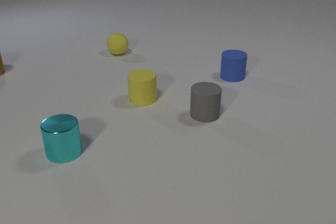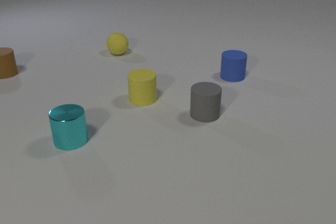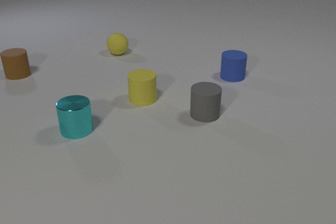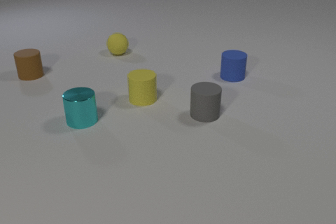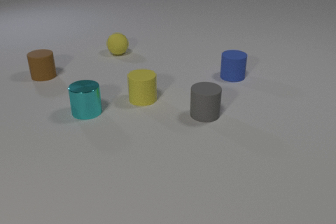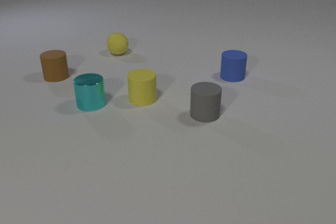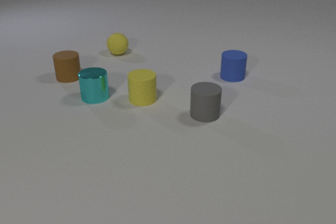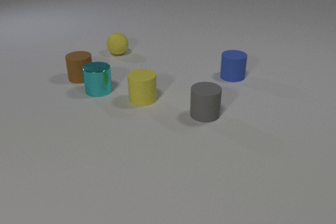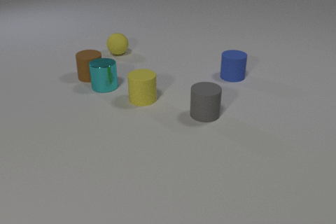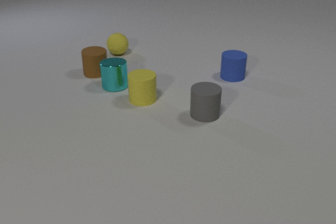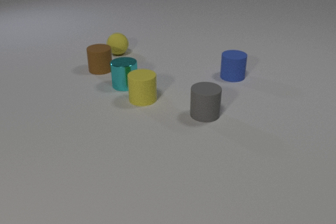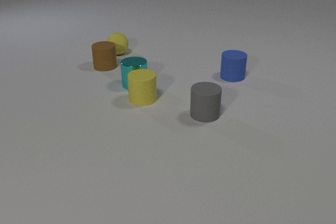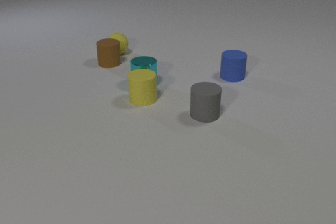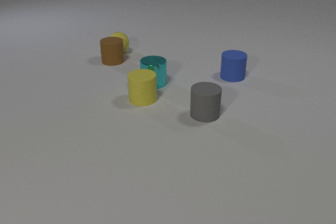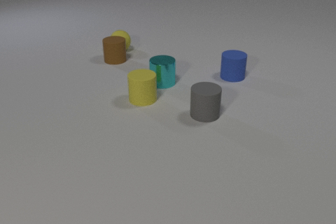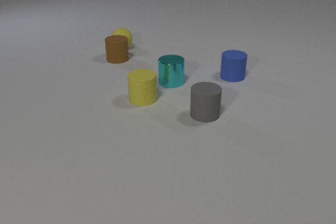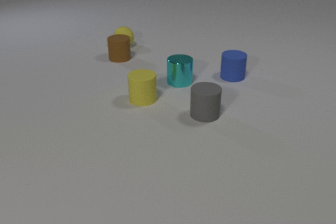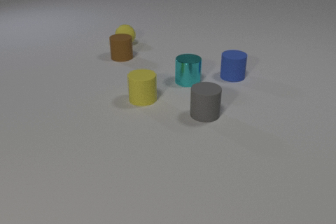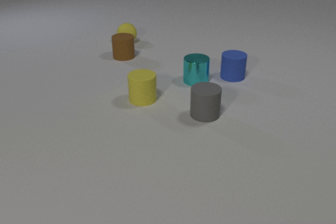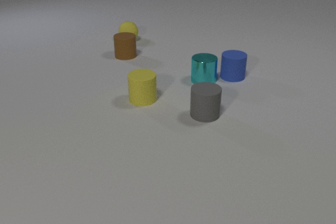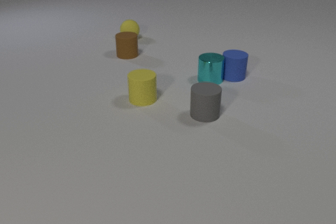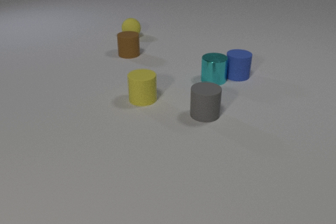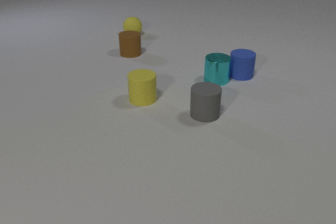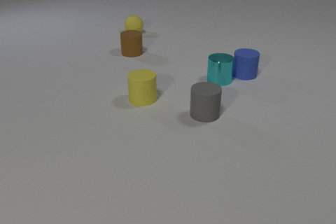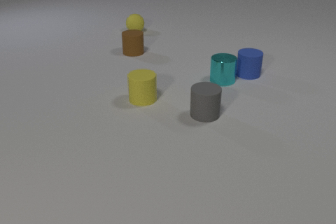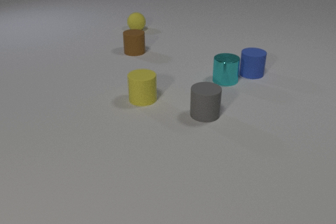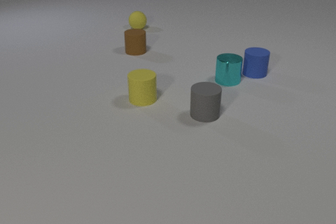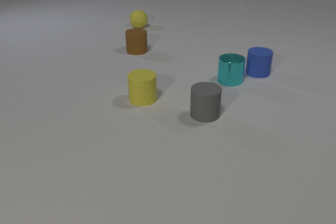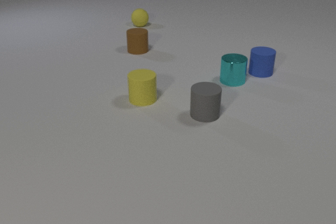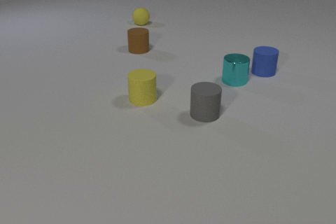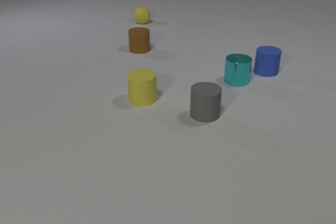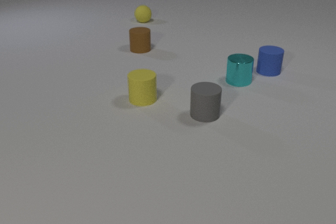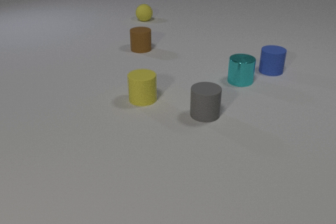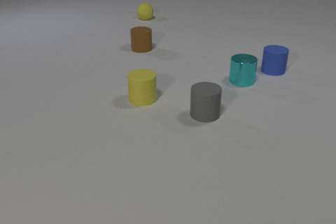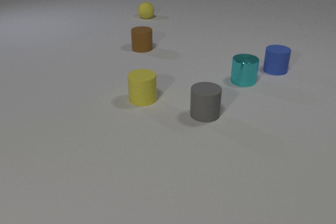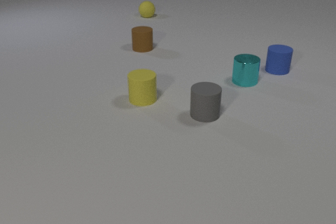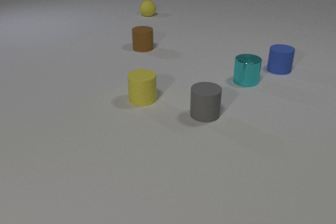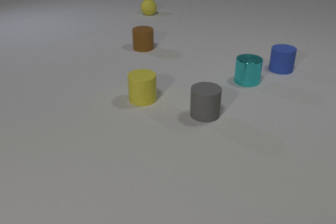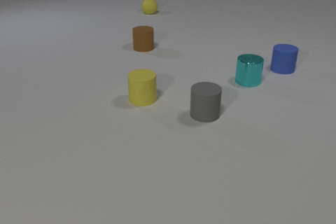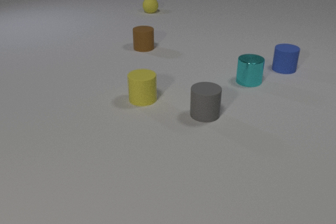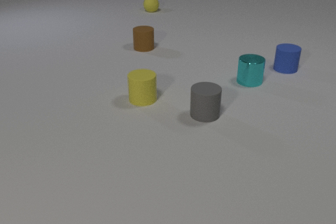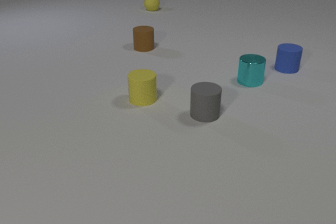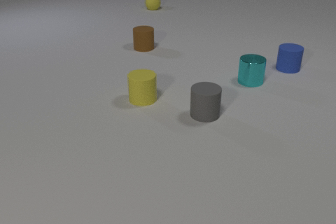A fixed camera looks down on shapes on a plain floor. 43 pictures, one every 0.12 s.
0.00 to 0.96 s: The brown rubber cylinder slides to the right and toward the camera. The cyan metal cylinder slides away from the camera. The brown rubber cylinder and the cyan metal cylinder collide.
0.96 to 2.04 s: The brown rubber cylinder slides away from the camera and to the right. The cyan metal cylinder slides to the right. The yellow rubber sphere rolls away from the camera. The brown rubber cylinder and the yellow rubber sphere collide.
2.04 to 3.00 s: The brown rubber cylinder slides away from the camera and to the right. The cyan metal cylinder slides to the right. The yellow rubber sphere rolls away from the camera. The blue rubber cylinder slides to the right and away from the camera. The cyan metal cylinder and the blue rubber cylinder collide.
3.00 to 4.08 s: The brown rubber cylinder slides away from the camera and to the right. The cyan metal cylinder slides to the right. The yellow rubber sphere rolls away from the camera. The blue rubber cylinder slides to the right and away from the camera.
4.08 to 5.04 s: The cyan metal cylinder slides to the right. The yellow rubber sphere rolls away from the camera. The blue rubber cylinder slides to the right and away from the camera.
How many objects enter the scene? 0.
What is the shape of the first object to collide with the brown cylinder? cylinder.
What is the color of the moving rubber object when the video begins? brown.
